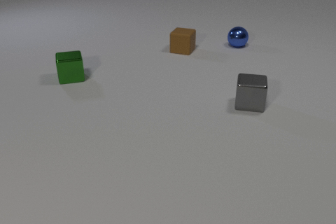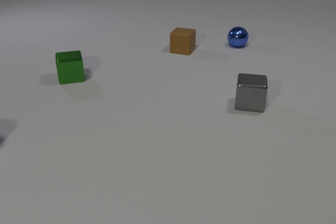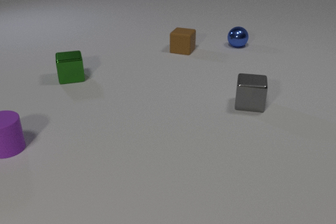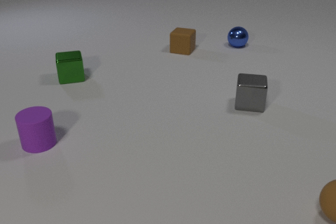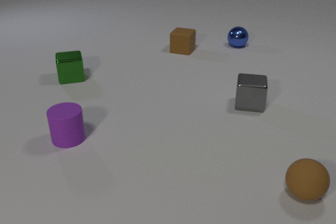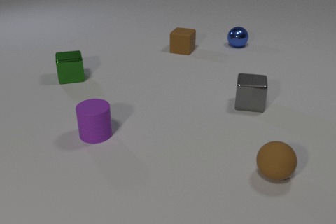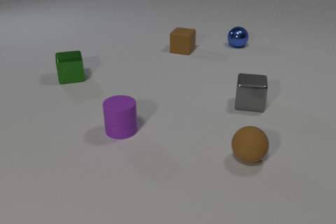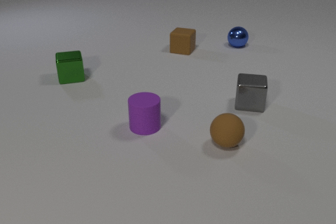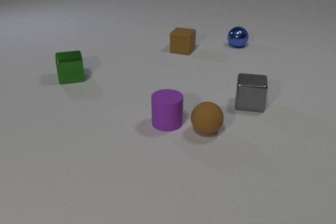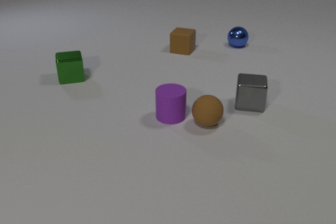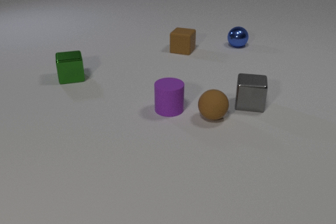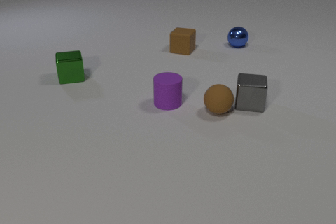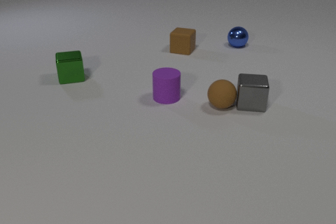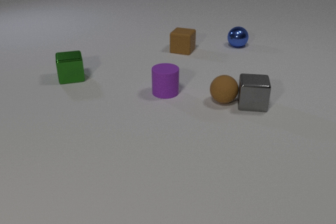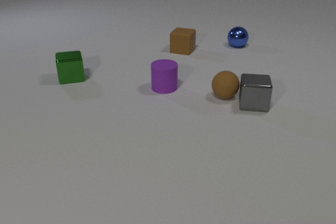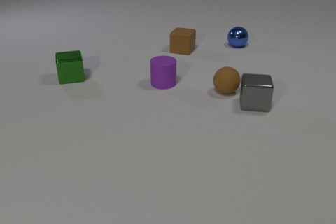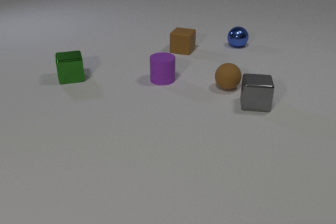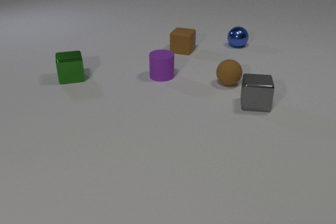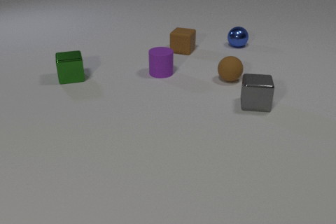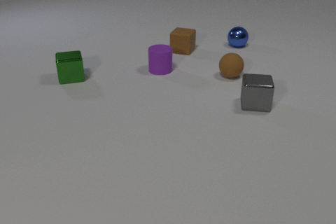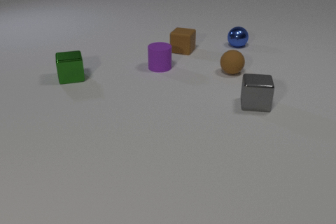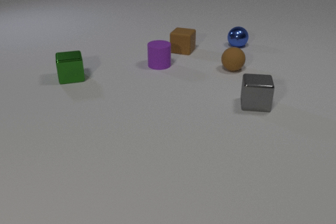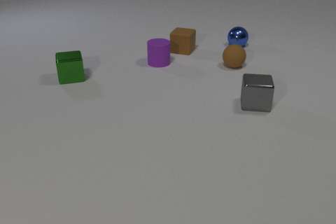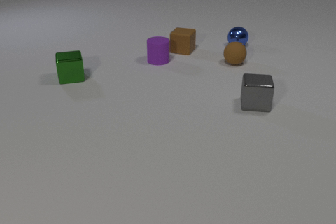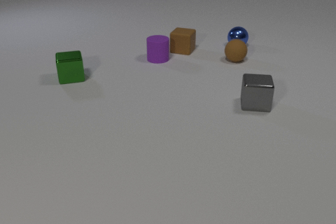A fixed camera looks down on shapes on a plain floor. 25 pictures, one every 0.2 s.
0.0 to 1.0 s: The brown rubber sphere comes in at the right edge, rolls to the left and away from the camera. The purple rubber cylinder comes in at the left edge, slides to the right.
1.0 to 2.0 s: The brown rubber sphere rolls away from the camera and to the left. The purple rubber cylinder slides to the right and away from the camera. The brown rubber sphere and the purple rubber cylinder collide.
2.0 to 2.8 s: The brown rubber sphere rolls away from the camera. The purple rubber cylinder slides away from the camera. The brown rubber sphere and the gray metal cube collide.
2.8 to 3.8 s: The brown rubber sphere rolls away from the camera. The purple rubber cylinder slides away from the camera.
3.8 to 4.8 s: The brown rubber sphere rolls away from the camera. The purple rubber cylinder slides away from the camera.
How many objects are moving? 3.
What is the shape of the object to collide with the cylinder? sphere.
Are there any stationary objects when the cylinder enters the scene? yes.
